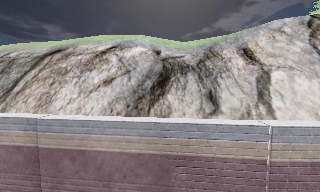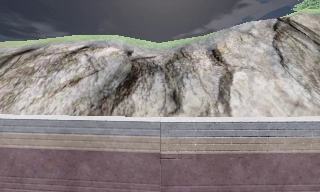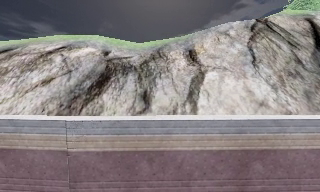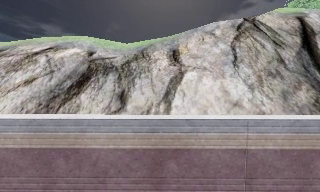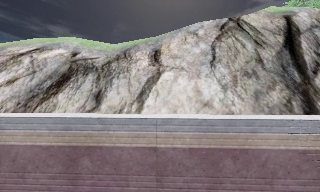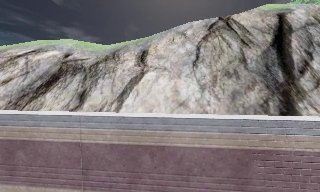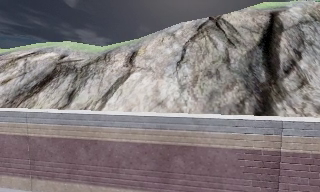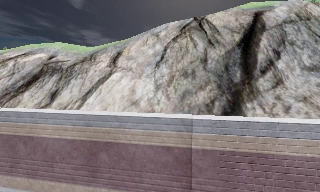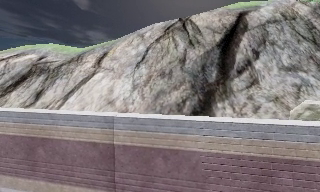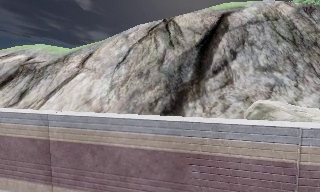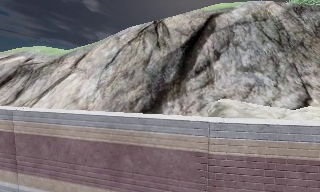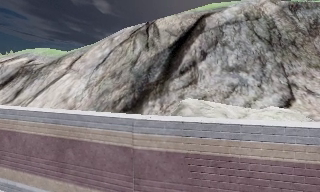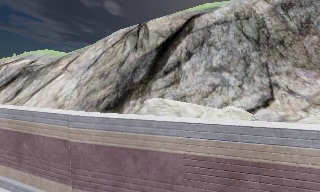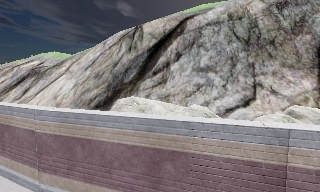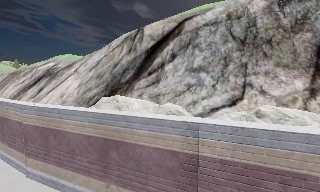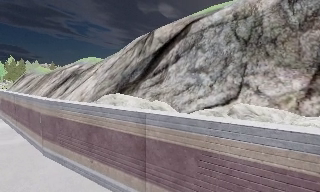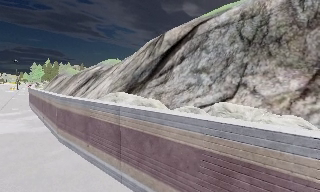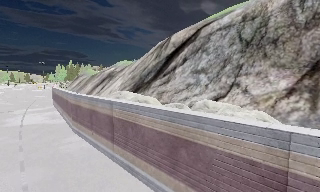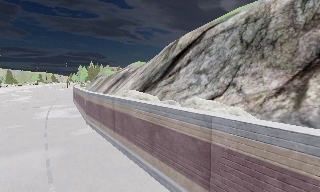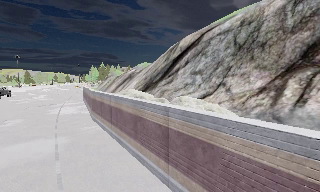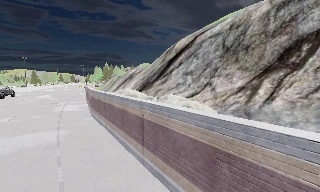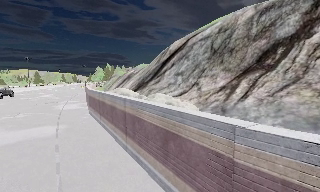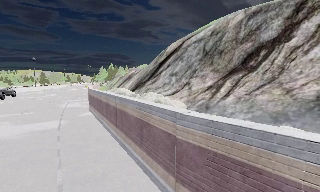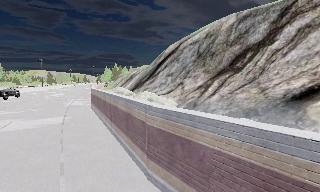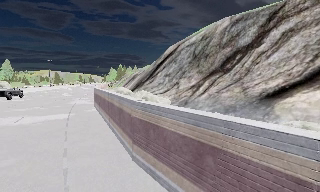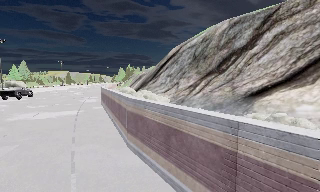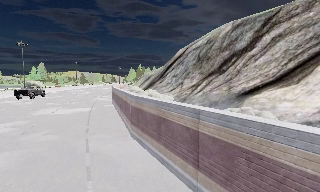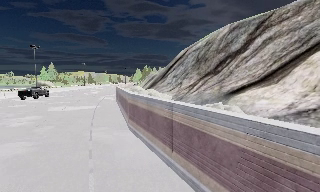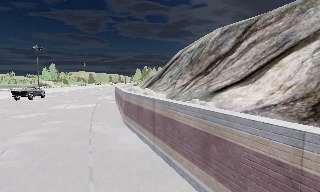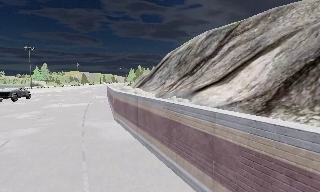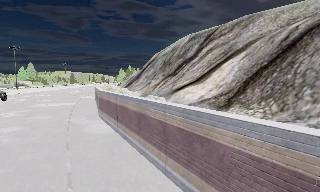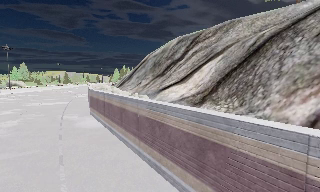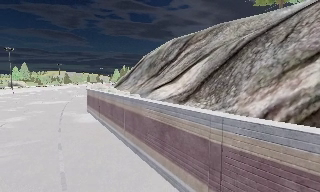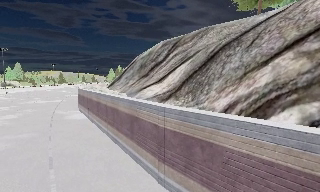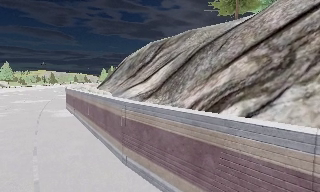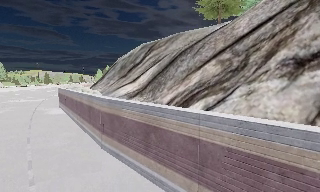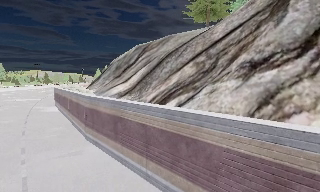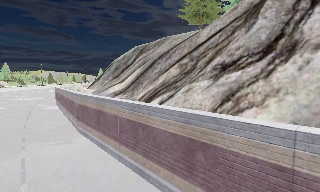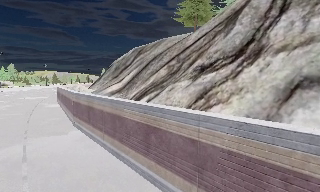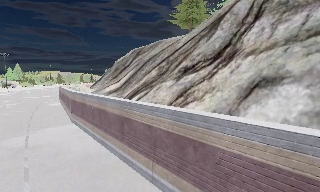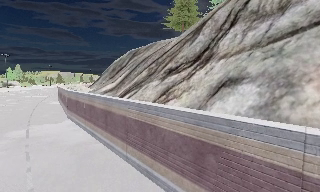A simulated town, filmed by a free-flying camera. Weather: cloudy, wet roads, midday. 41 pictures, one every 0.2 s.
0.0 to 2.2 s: The camera pans to its left, which is counterclockwise from overhead, by about 15 degrees. It travels to its right, about 18 m, so close, fixed things drift to the left.
2.2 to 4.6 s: The camera pans to its left, which is counterclockwise from overhead, by about 50 degrees. It travels to its right and backward, about 18 m.
4.6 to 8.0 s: The camera travels backward and to its right, about 25 m, so what stands in front gets smaller.
The film runs backward here.
